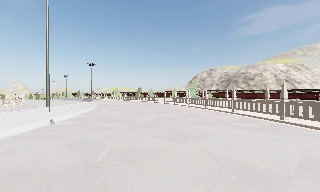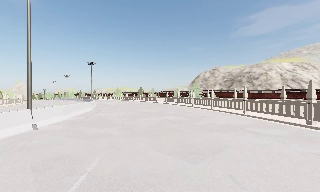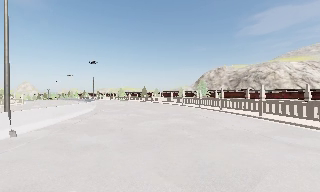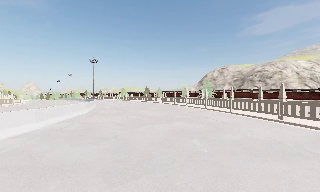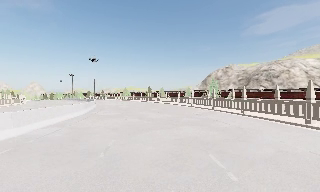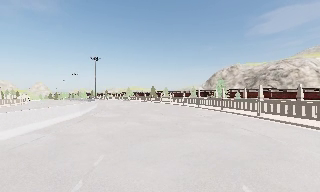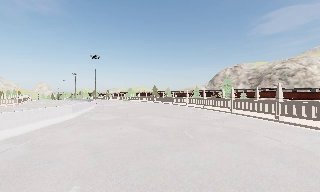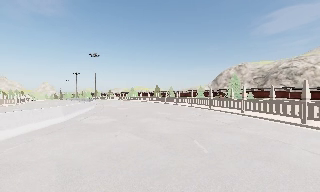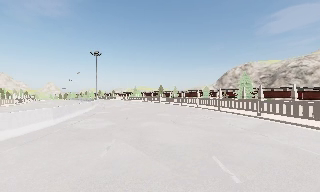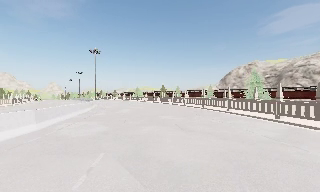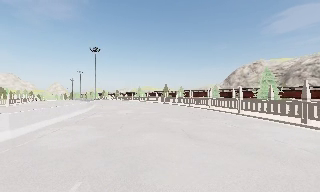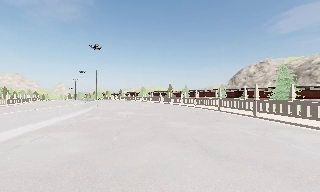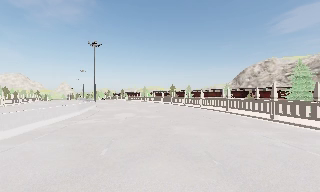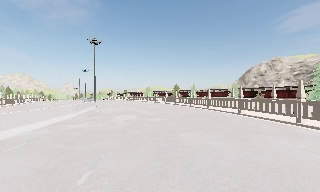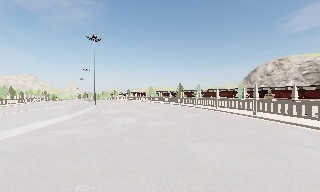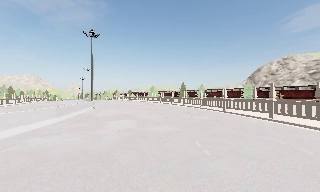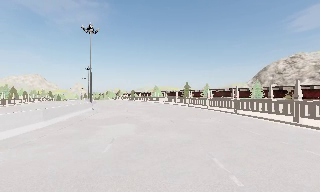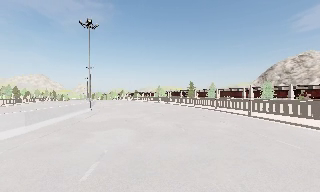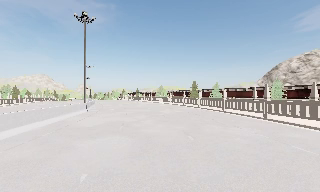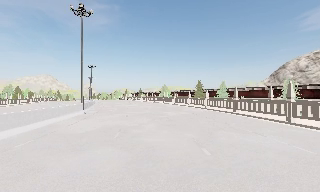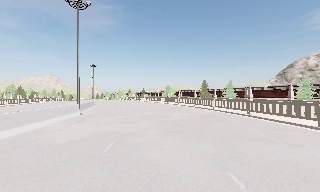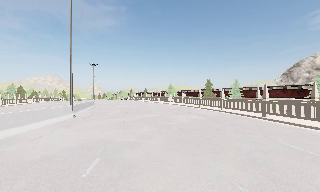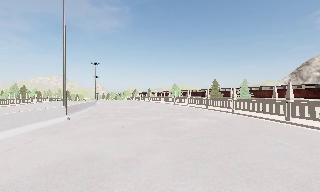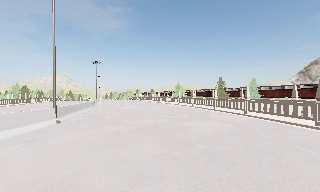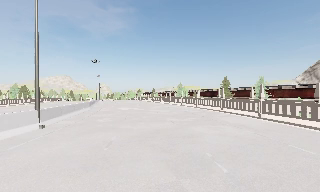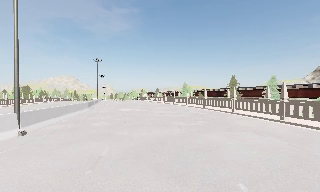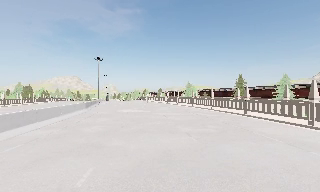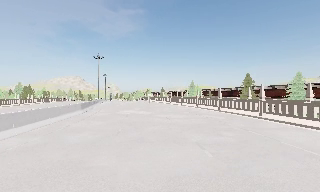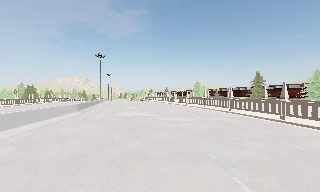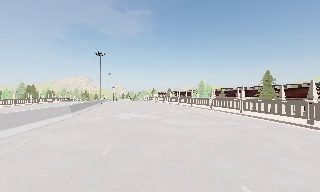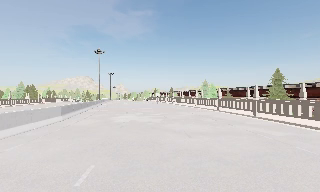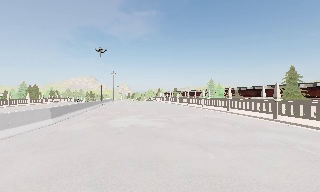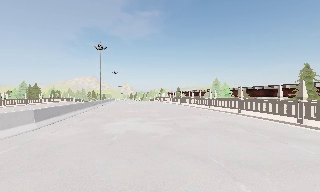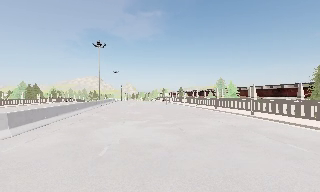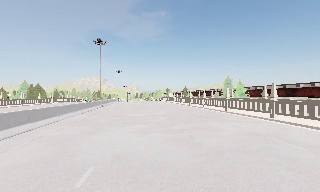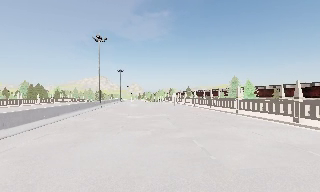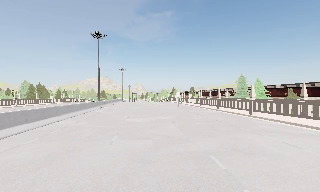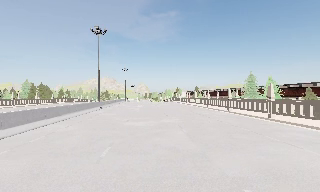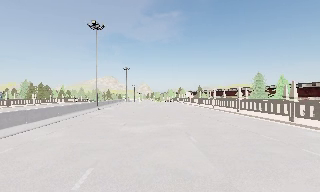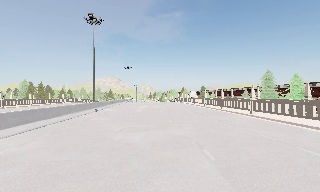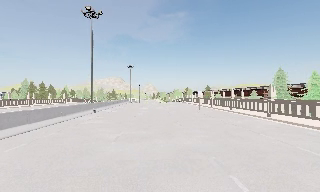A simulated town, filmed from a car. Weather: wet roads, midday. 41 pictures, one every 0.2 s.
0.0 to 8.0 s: The camera swings to its left by about 40 degrees, and the scene slides to the right. It travels forward, about 70 m.
The film runs forward here.
